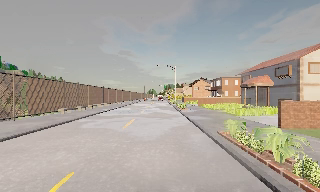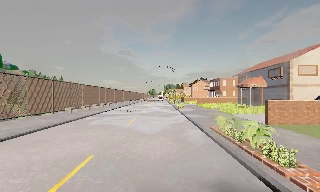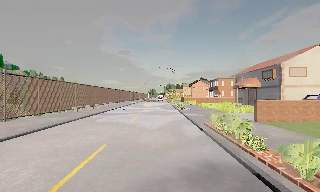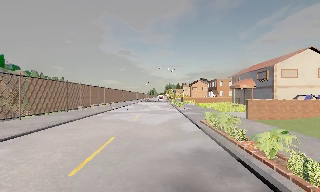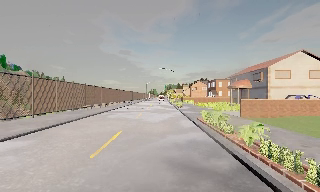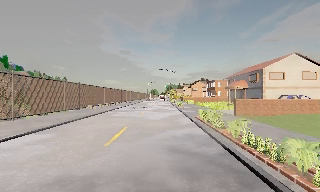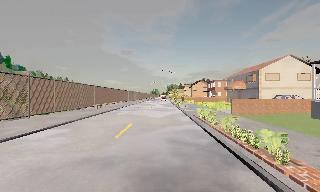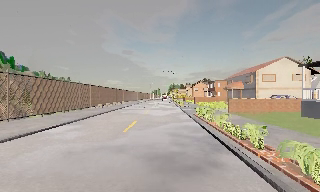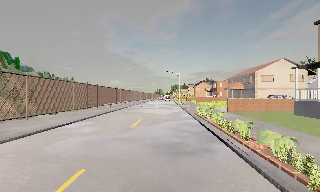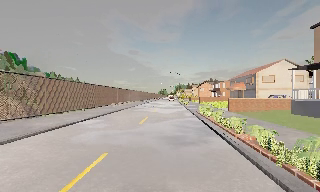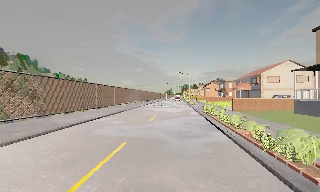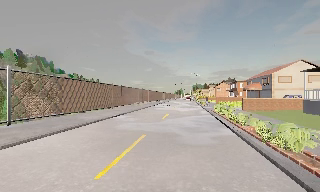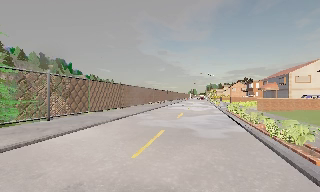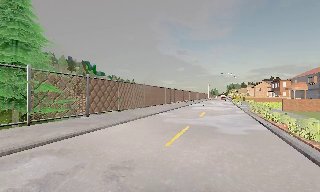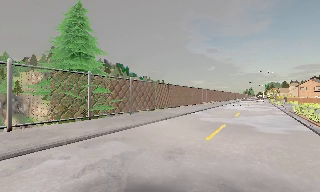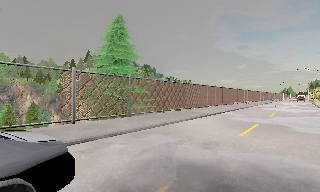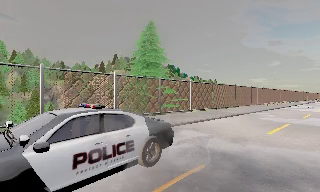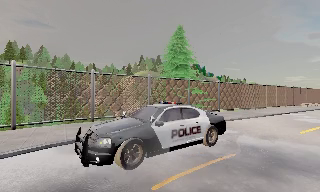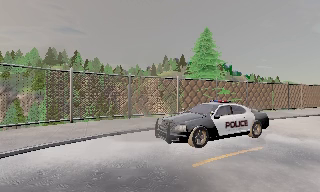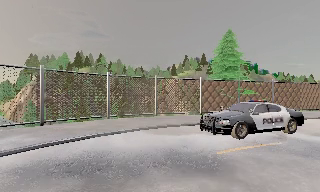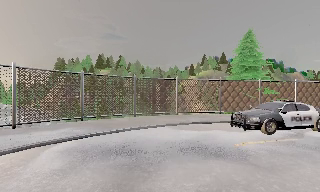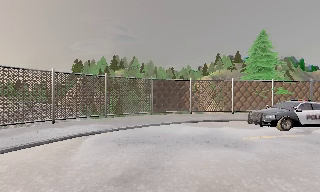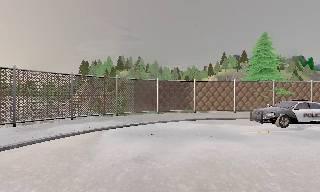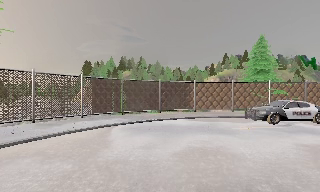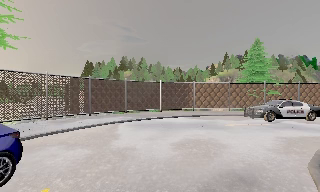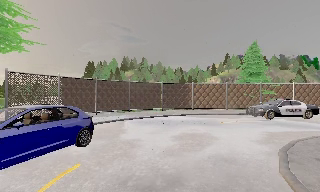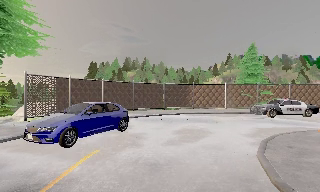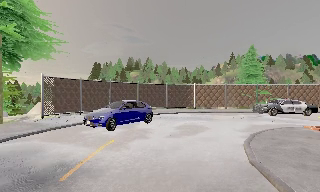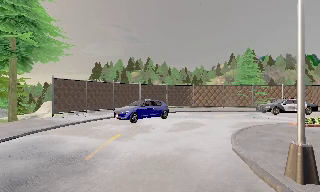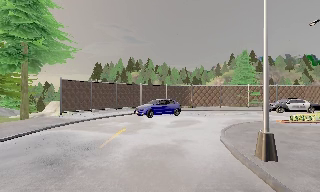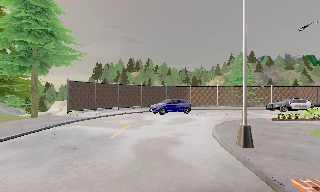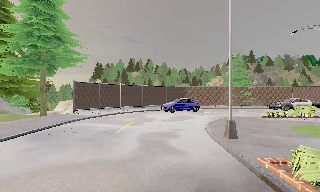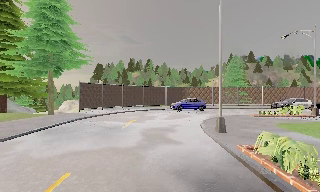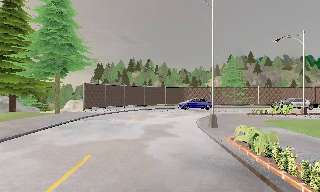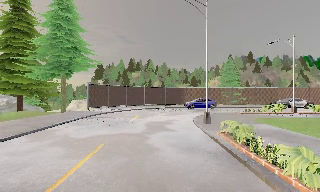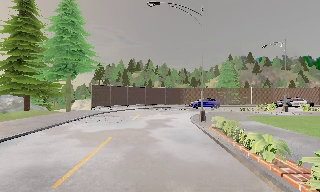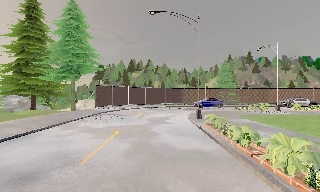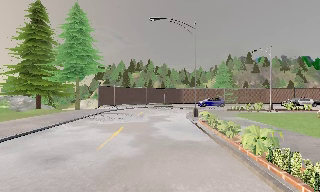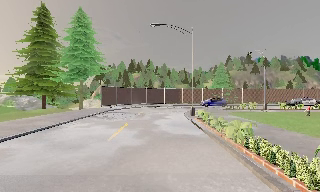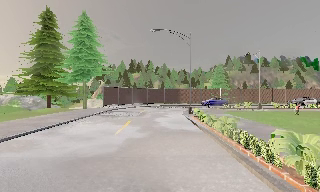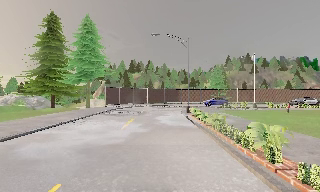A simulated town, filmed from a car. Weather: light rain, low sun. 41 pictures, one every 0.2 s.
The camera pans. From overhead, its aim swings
counterclockwise.
The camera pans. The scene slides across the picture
to the right.
0.0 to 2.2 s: The camera travels backward, about 11 m, so what stands in front gets smaller.
2.2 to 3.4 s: The scene slides to the right, as the camera pans about 50 degrees to its left. It travels backward and to its left, about 7 m.
3.4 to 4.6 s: The camera pans to its left, which is counterclockwise from overhead, by about 30 degrees. It travels backward, about 6 m, so what stands in front gets smaller.
4.6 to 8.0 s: The camera travels backward, about 18 m, so what stands in front gets smaller.
The film runs backward here.
